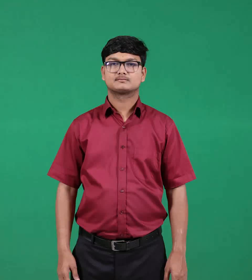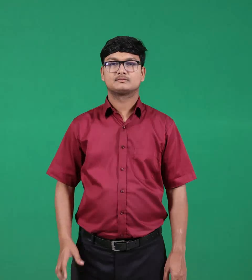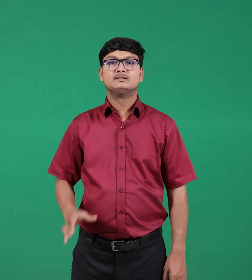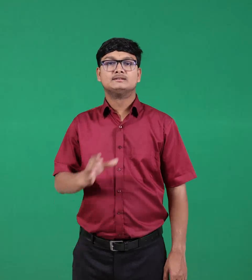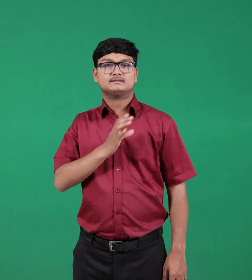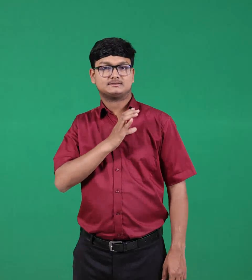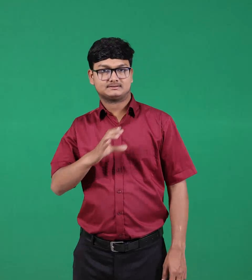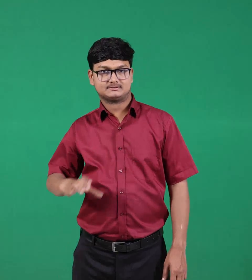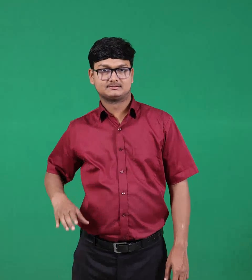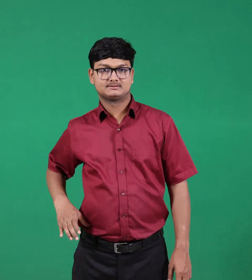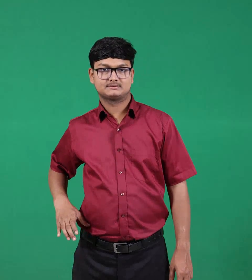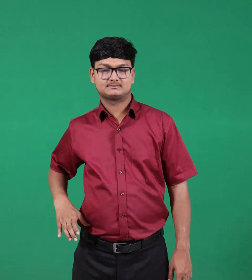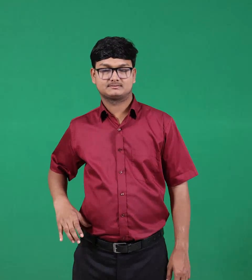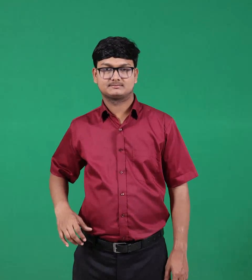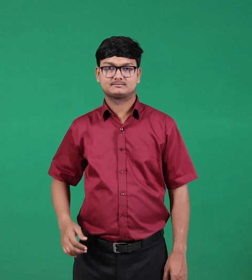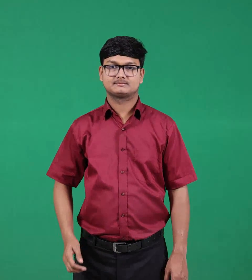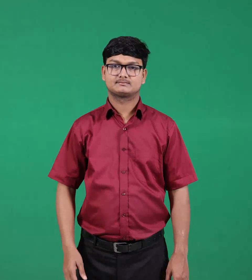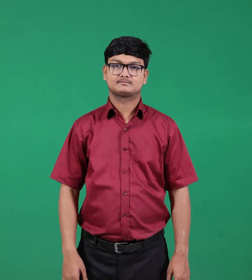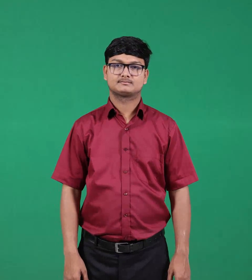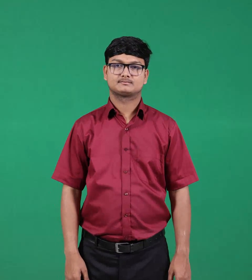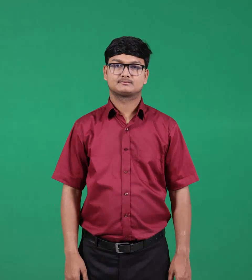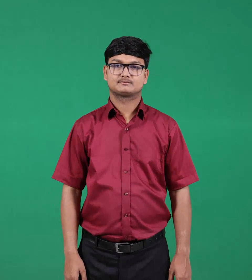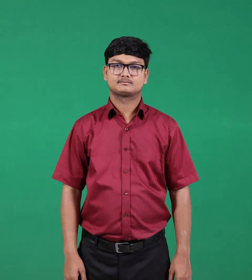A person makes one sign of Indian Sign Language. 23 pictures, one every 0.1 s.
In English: christ
